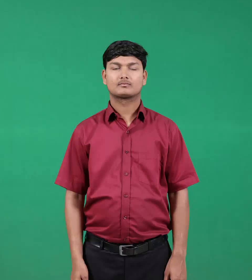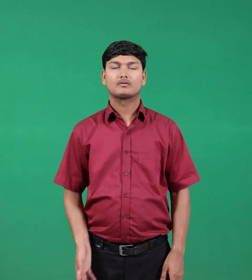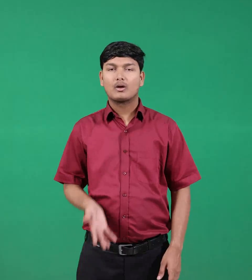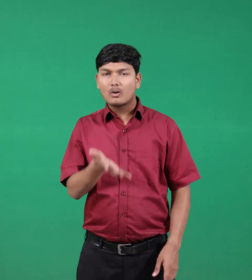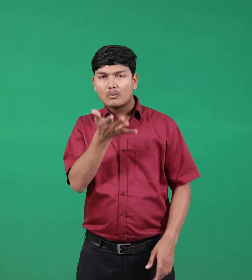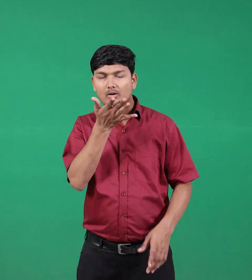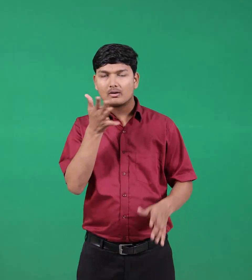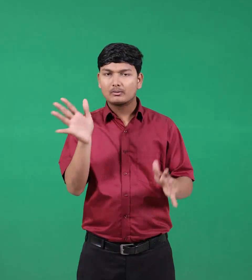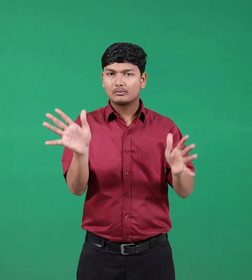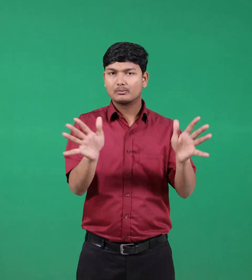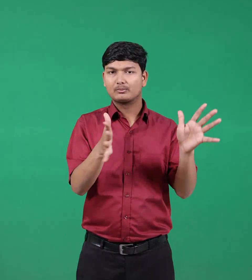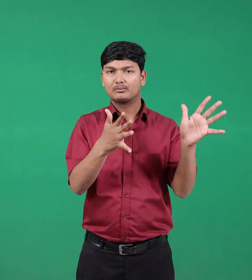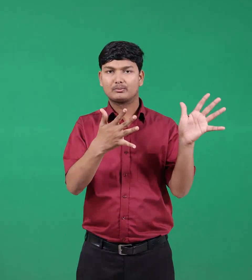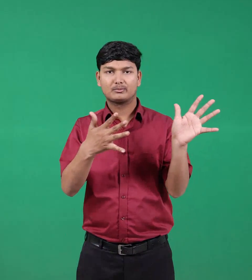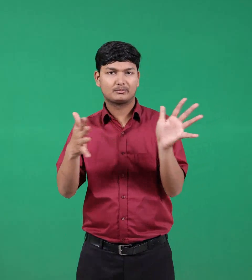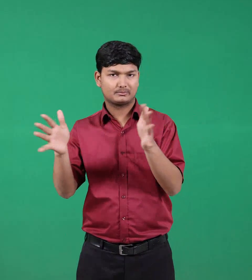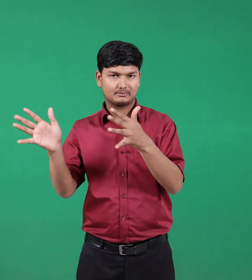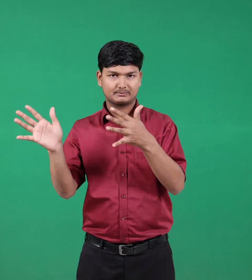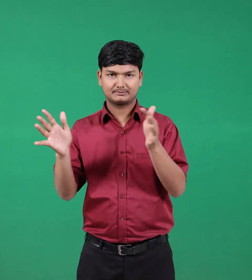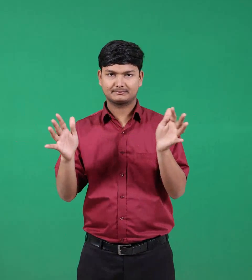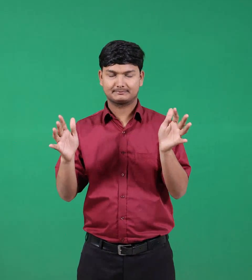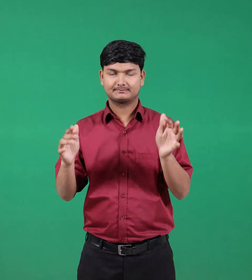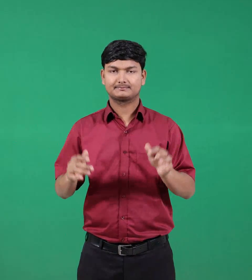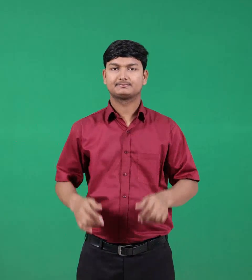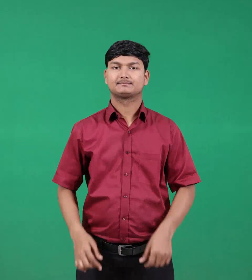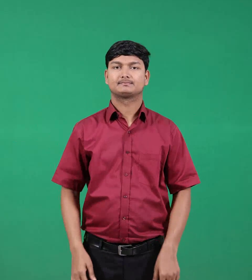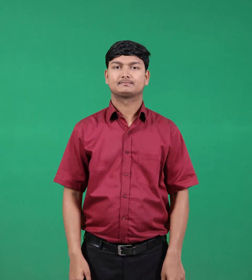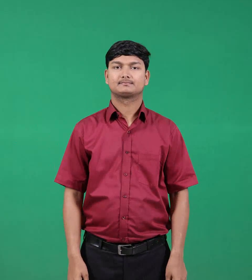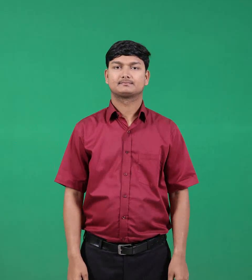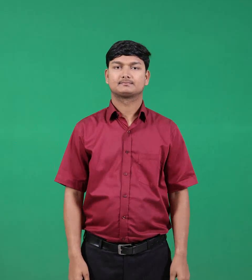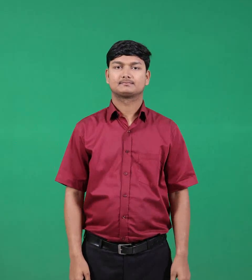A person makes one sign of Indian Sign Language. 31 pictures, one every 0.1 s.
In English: wind
